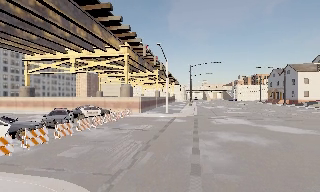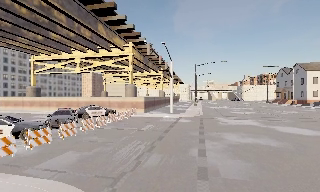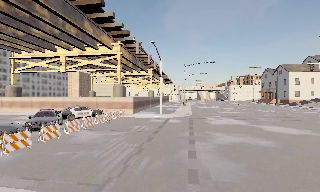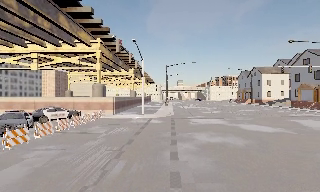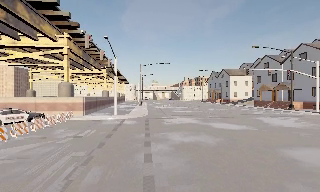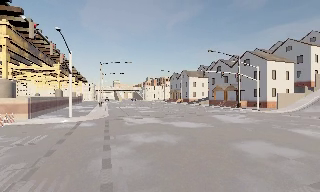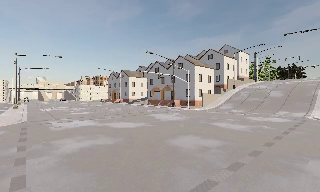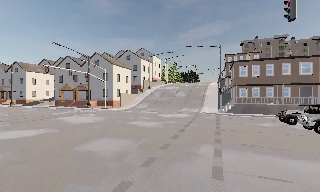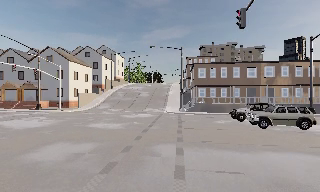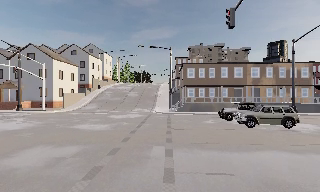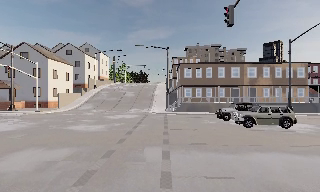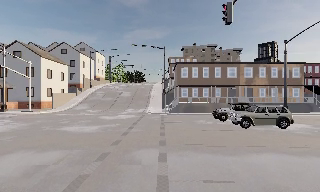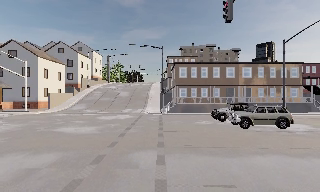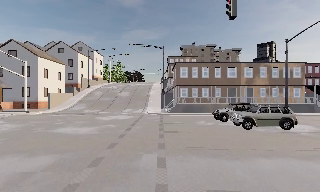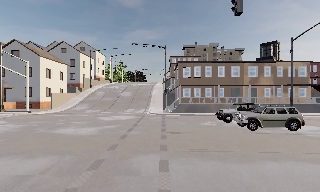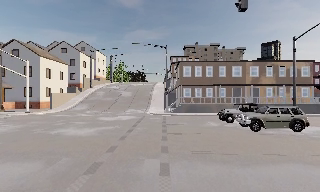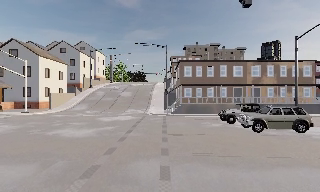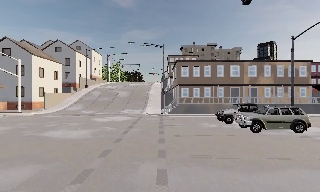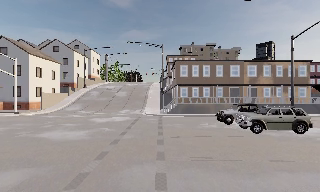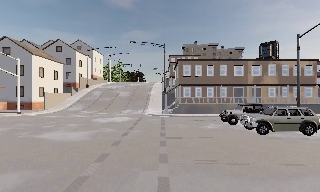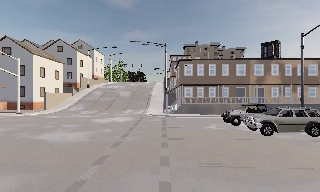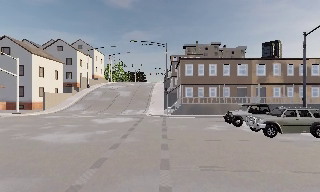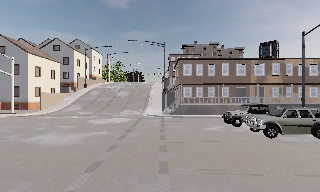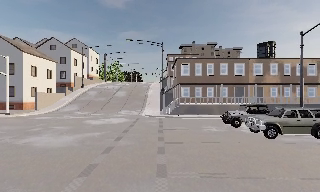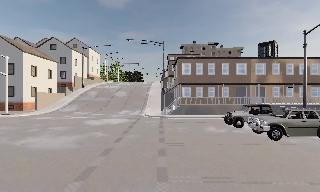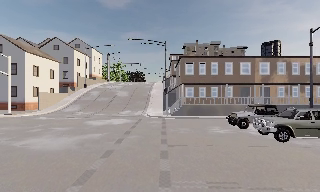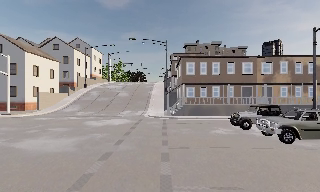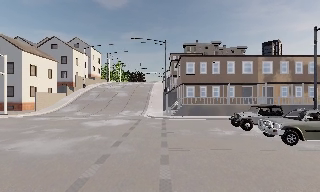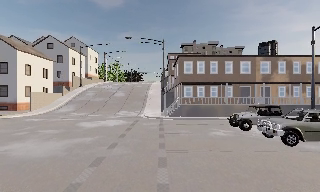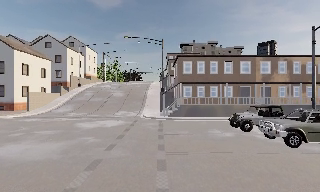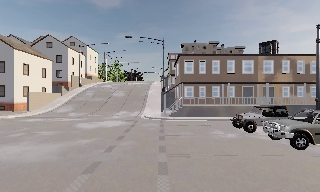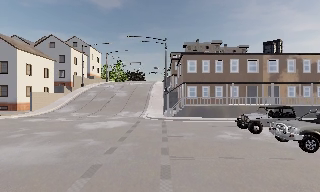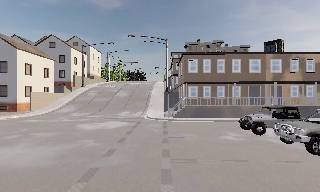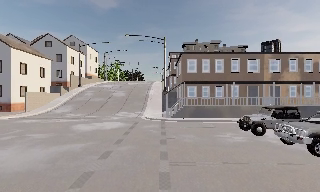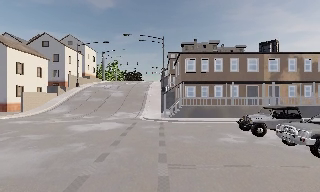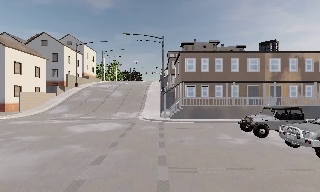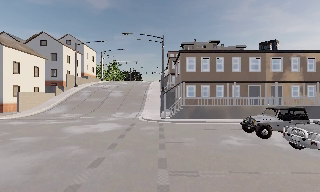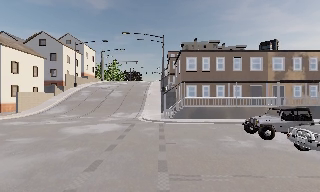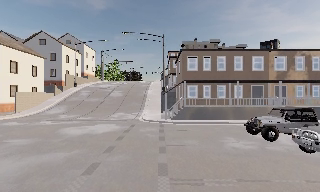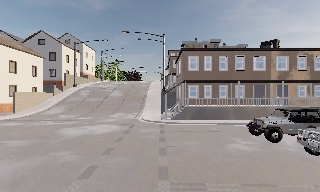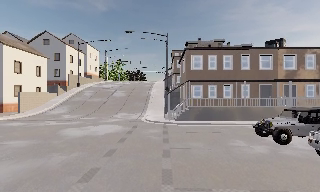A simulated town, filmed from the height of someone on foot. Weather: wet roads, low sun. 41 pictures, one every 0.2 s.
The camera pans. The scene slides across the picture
to the left.
The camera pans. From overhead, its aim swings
clockwise.
0.0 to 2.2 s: The scene slides to the left, as the camera pans about 100 degrees to its right. It travels forward, about 3 m.
2.2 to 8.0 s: The camera travels forward, about 8 m, so what stands in front looms larger.
The film runs forward here.
